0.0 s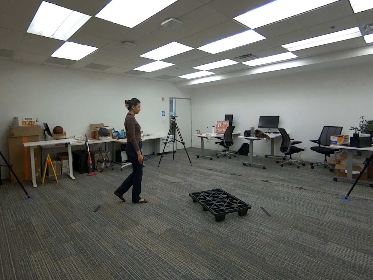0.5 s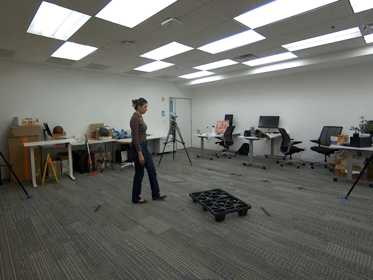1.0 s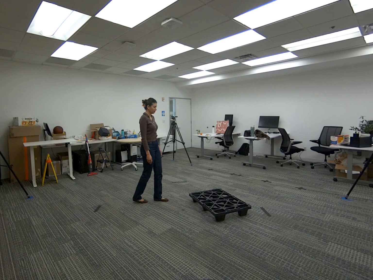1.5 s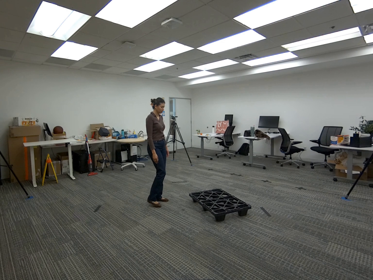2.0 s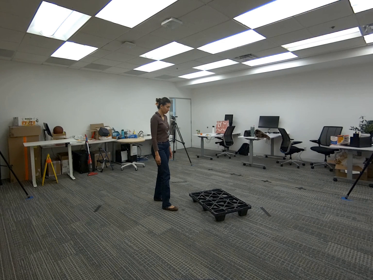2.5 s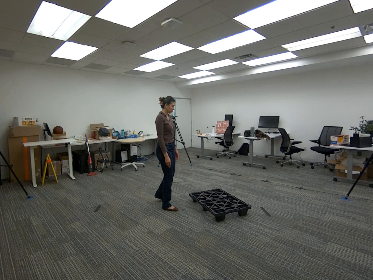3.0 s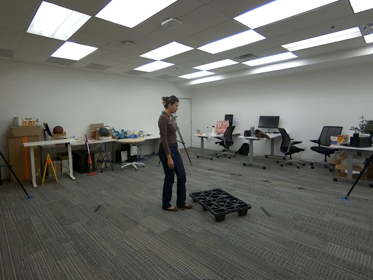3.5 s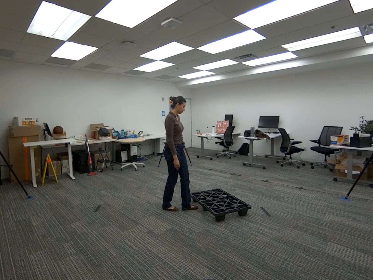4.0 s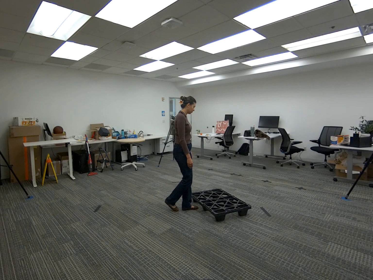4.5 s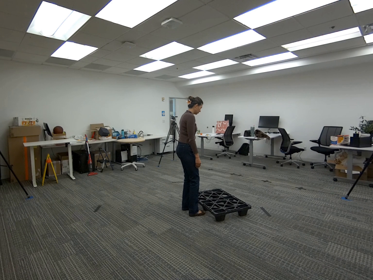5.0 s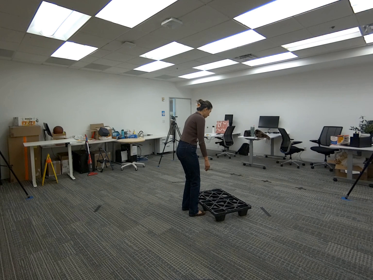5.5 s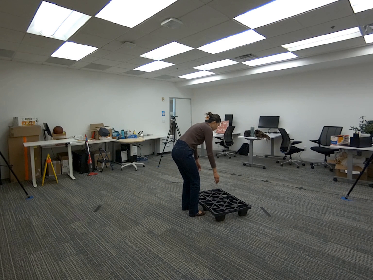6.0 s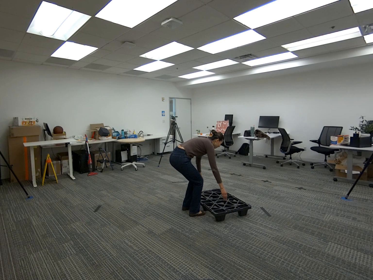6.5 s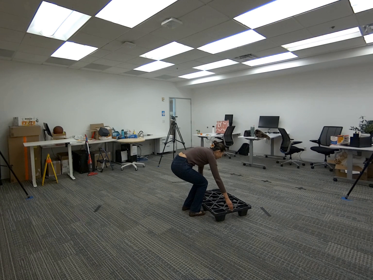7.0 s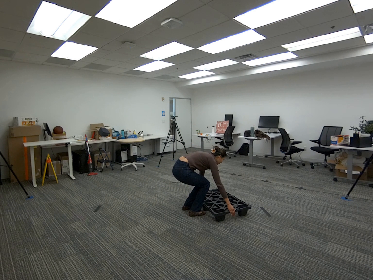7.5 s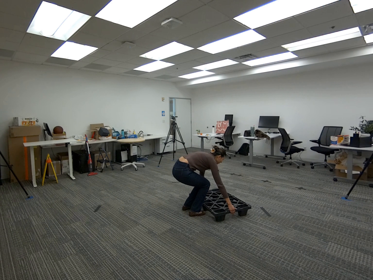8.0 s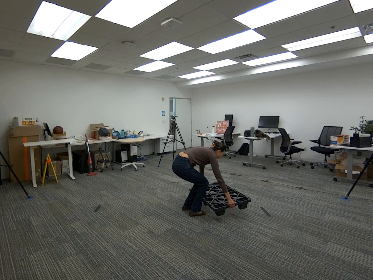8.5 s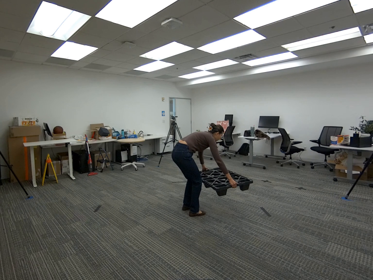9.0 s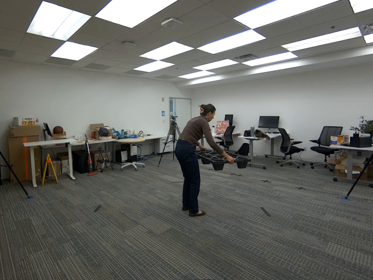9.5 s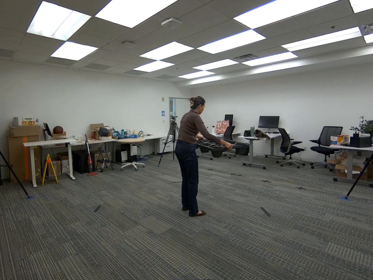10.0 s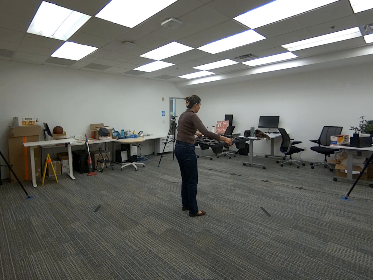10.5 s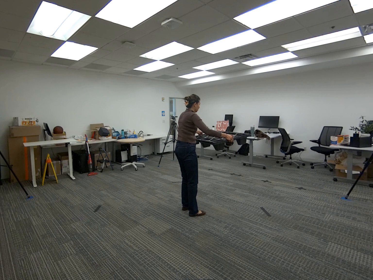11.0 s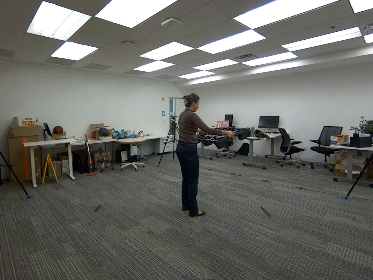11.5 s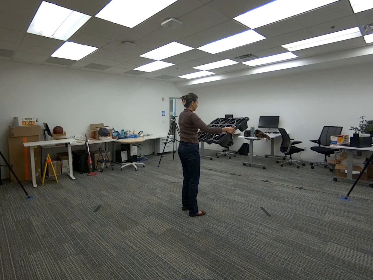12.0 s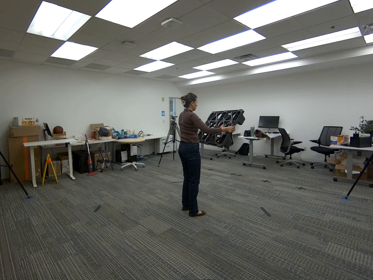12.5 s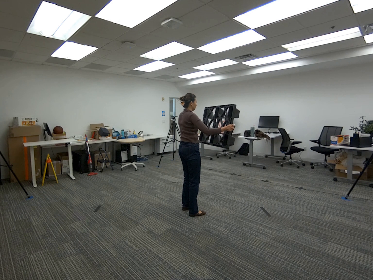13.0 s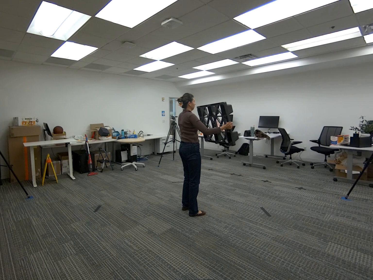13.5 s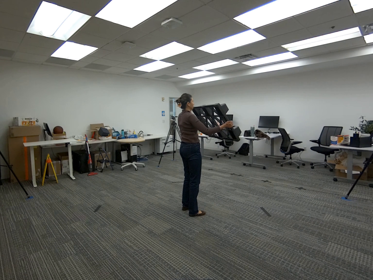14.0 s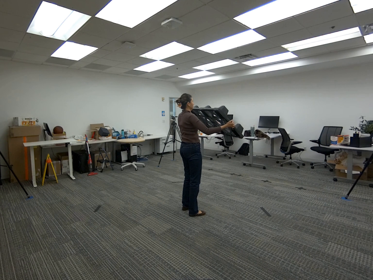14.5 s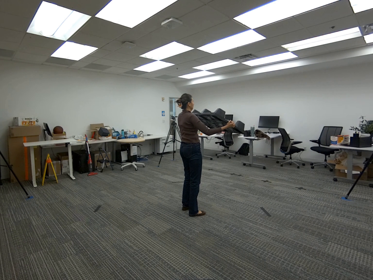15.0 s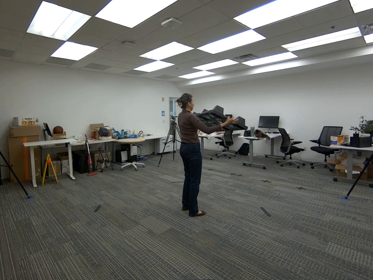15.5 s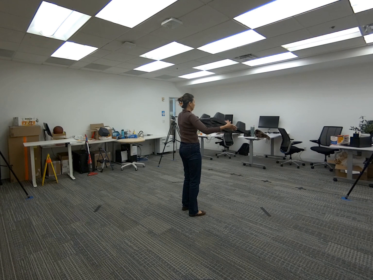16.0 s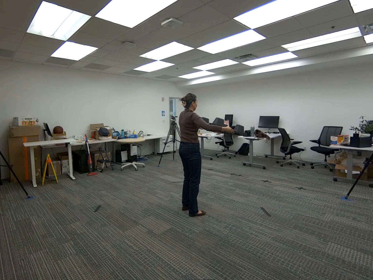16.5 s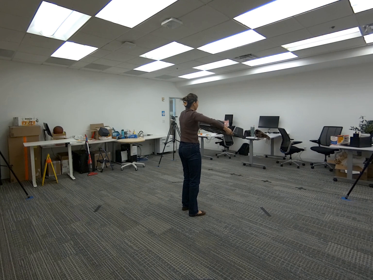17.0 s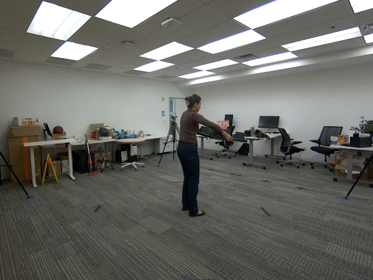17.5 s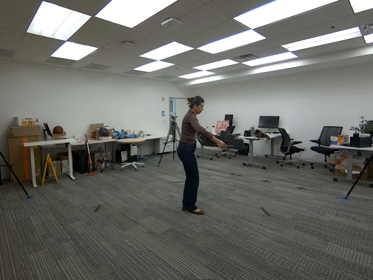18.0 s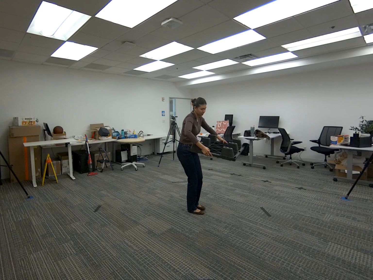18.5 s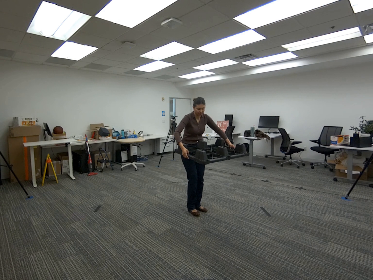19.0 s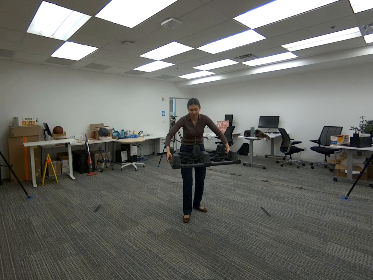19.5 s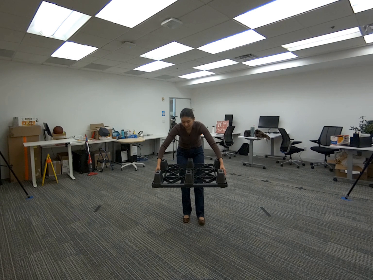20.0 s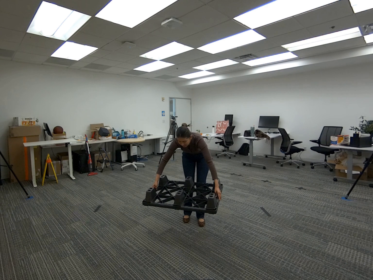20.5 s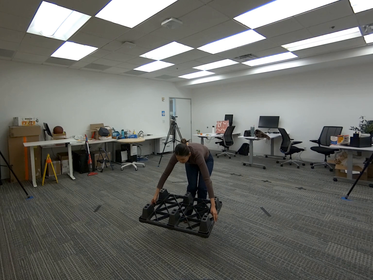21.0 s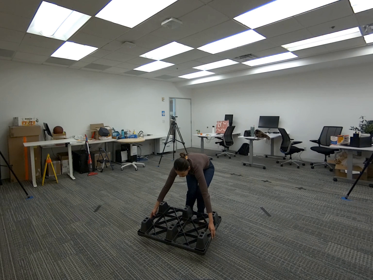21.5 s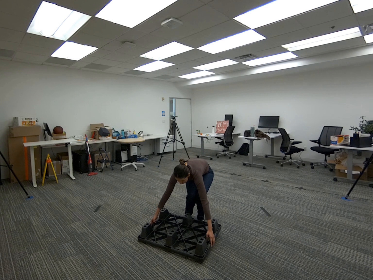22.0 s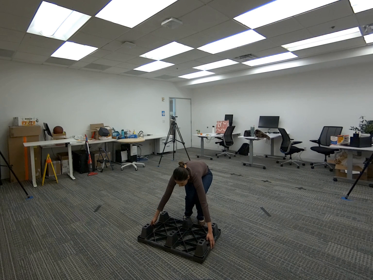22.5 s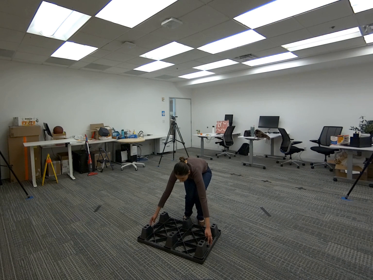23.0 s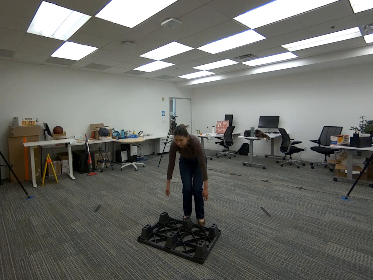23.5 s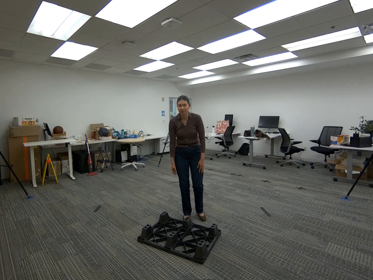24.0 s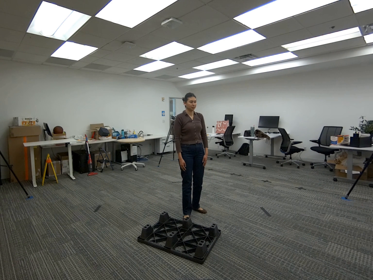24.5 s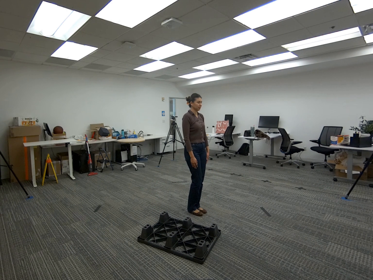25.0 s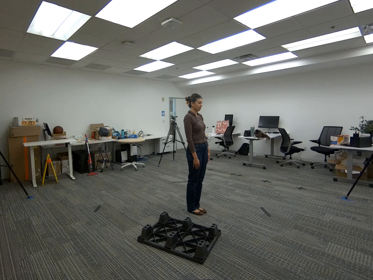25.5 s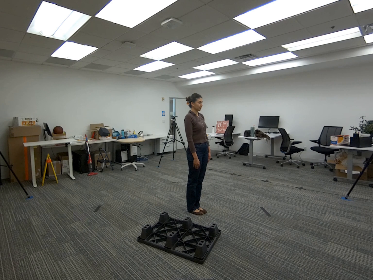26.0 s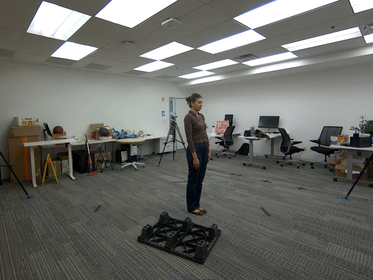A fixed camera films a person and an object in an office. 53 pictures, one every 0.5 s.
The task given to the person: Walk over to the platform on the ground and lift the platform up and turn the platform over . Place on the ground when done.
